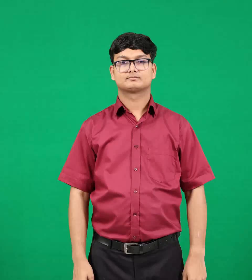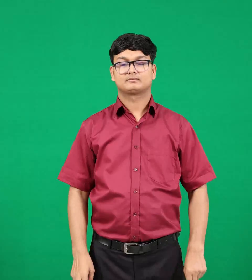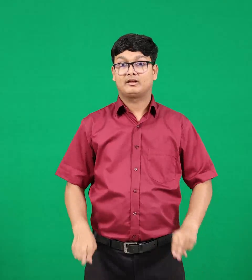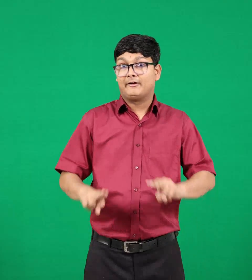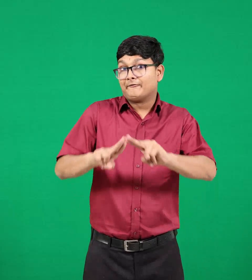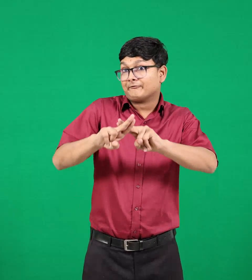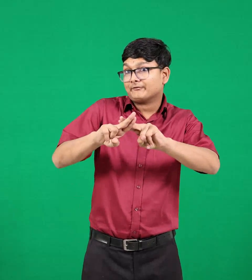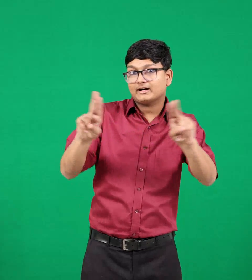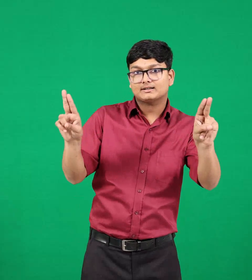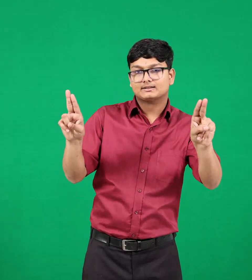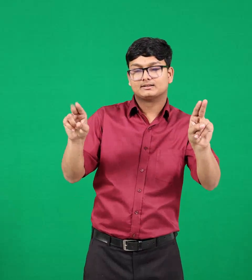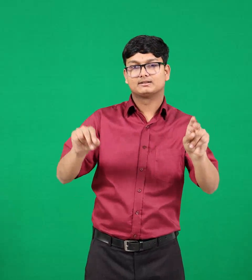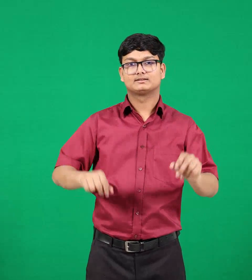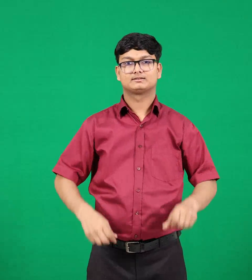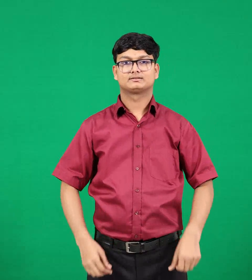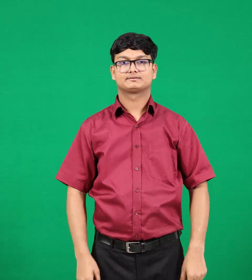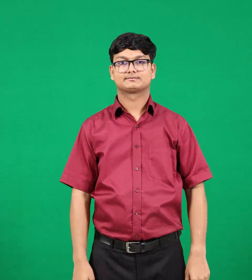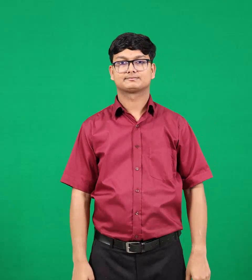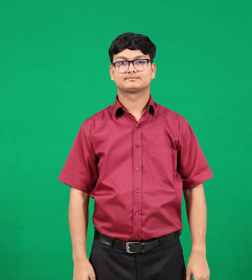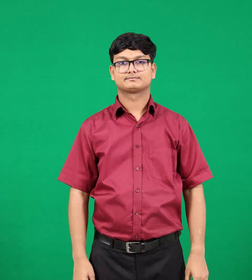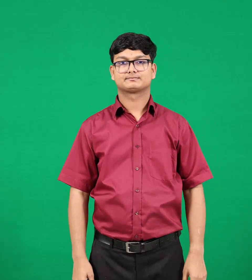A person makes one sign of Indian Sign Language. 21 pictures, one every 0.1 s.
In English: fuller
